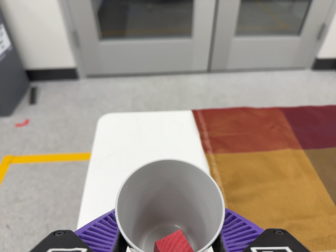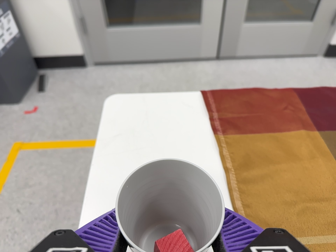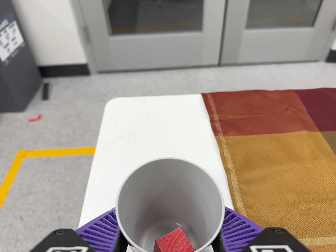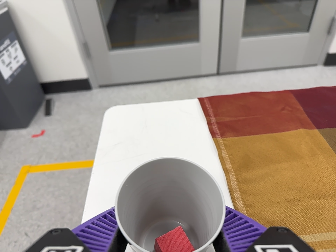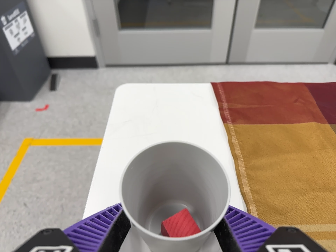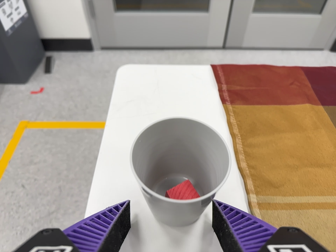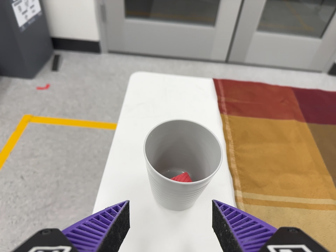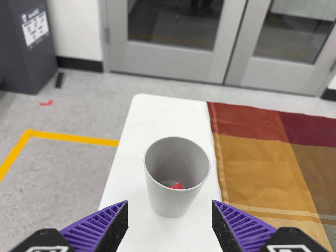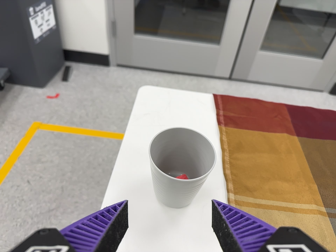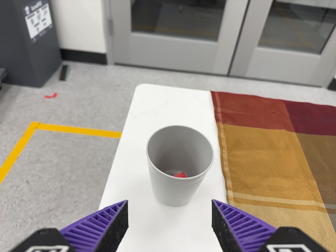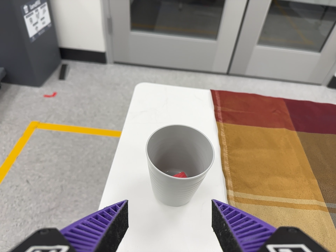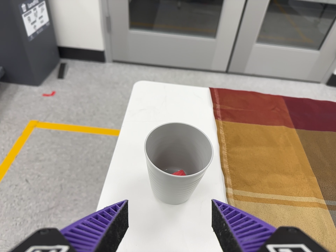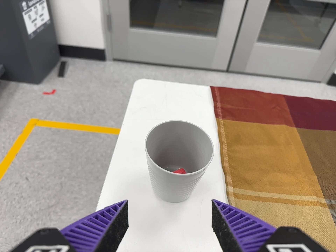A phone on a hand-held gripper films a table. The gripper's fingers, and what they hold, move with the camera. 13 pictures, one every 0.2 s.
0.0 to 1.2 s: The camera travels toward the bottom of its view and backward, about 8 cm, so close, fixed things drift upward.
1.2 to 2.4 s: The camera shifts only a little, or ends up much as it began.
The film runs forward here.
